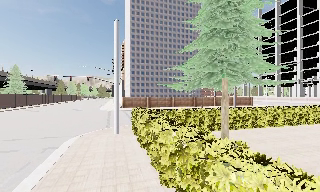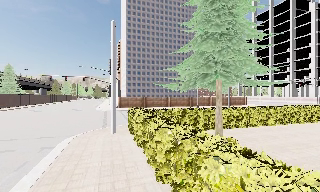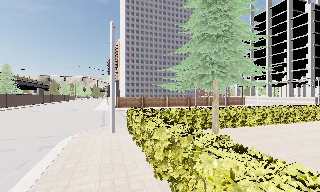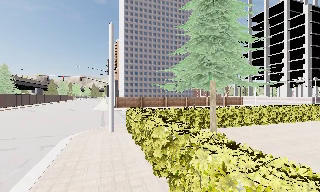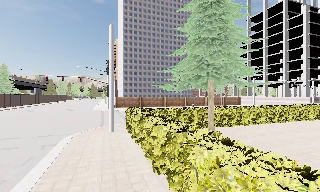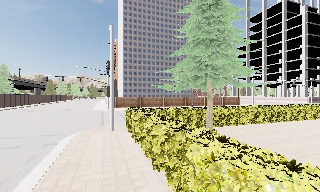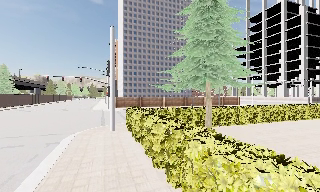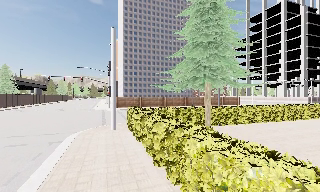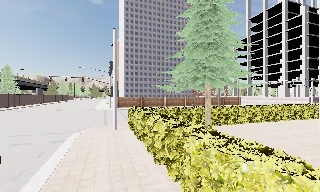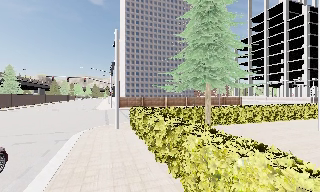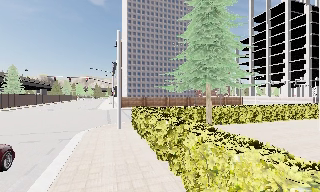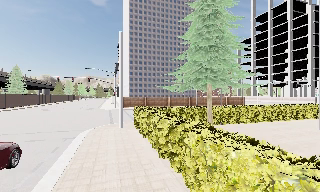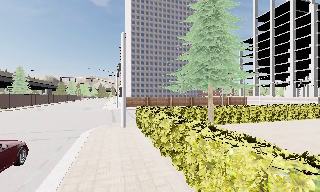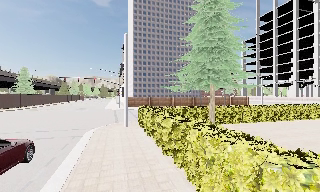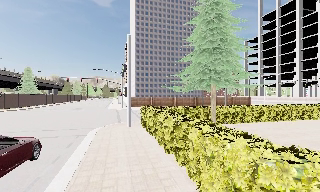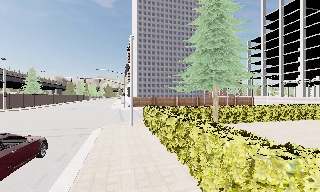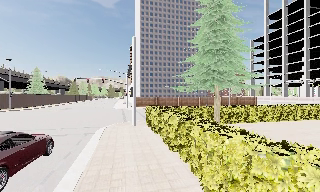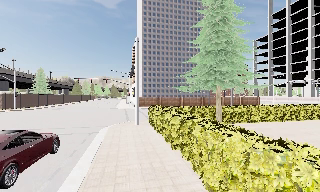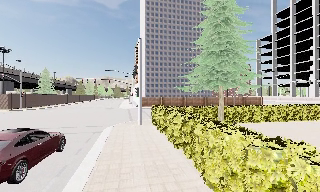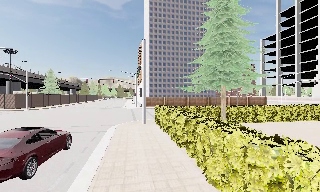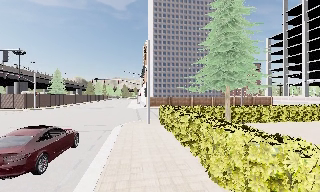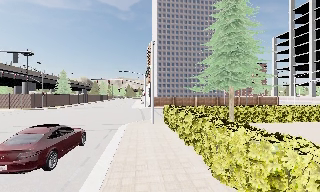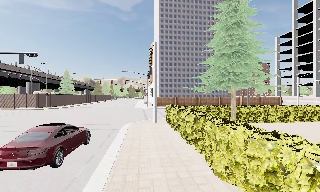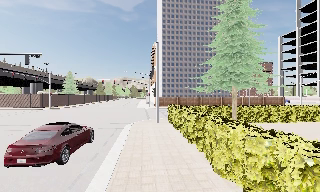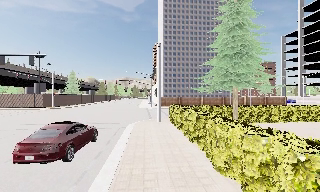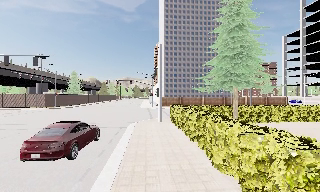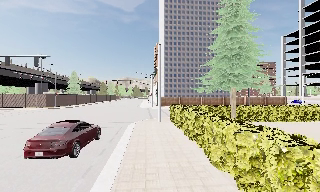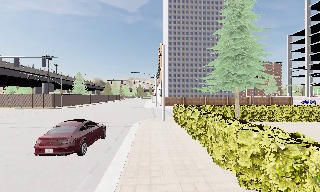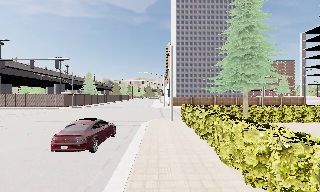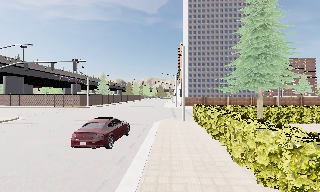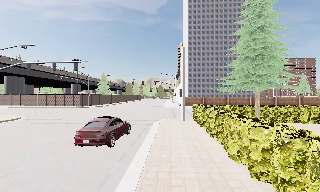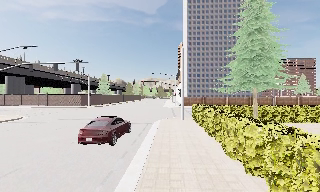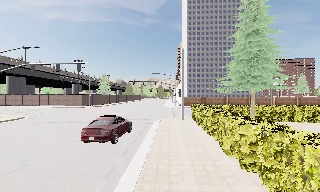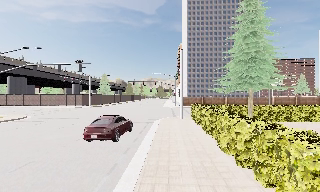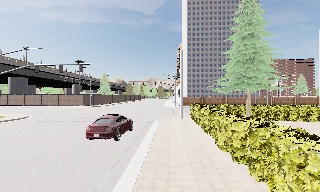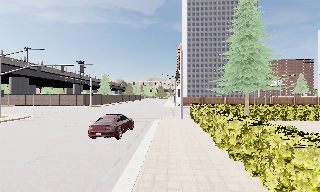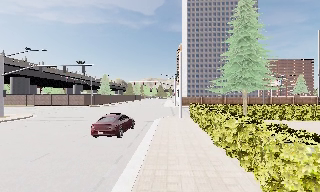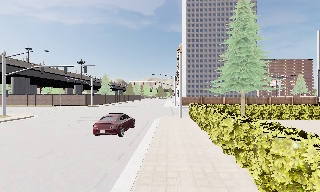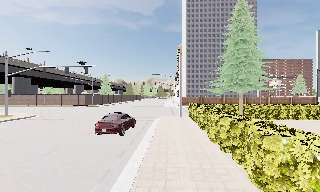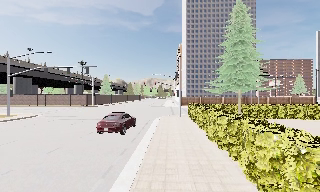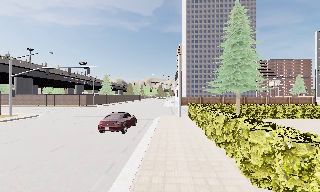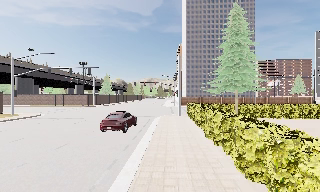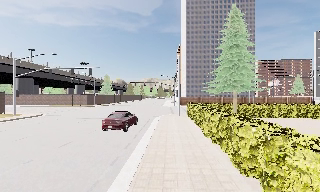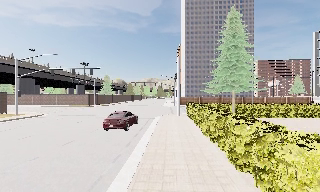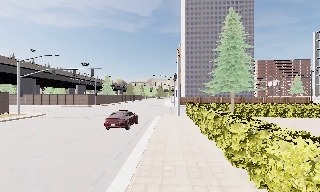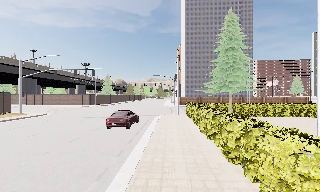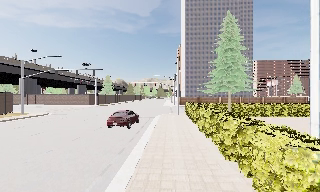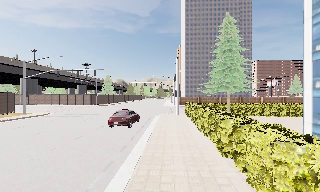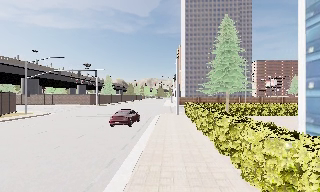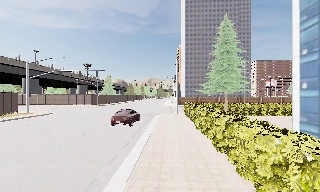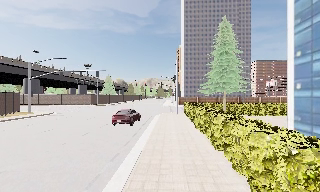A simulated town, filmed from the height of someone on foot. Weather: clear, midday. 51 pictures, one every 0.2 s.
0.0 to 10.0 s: The camera swings to its left by about 20 degrees, and the scene slides to the right. It travels backward, about 12 m, so what stands in front gets smaller.
The film runs backward here.
